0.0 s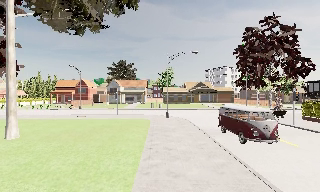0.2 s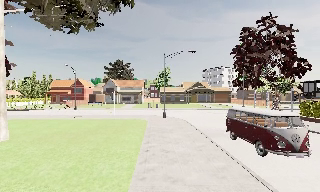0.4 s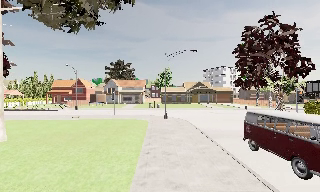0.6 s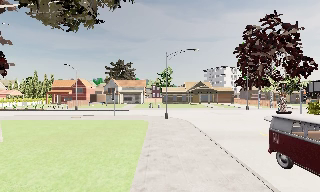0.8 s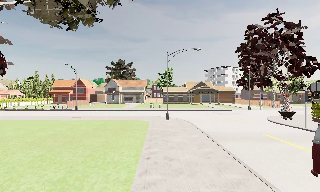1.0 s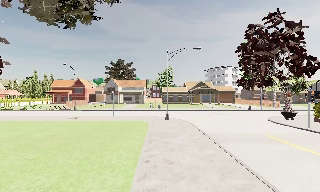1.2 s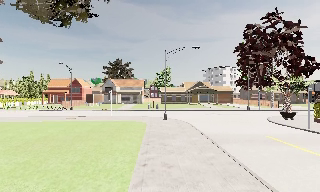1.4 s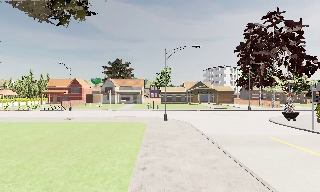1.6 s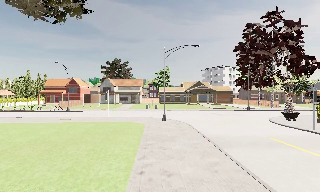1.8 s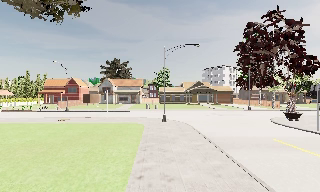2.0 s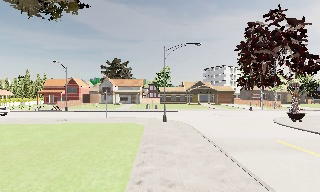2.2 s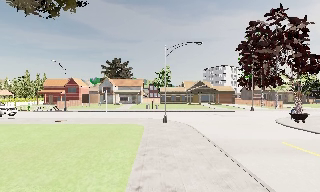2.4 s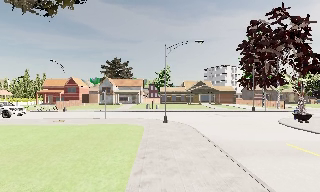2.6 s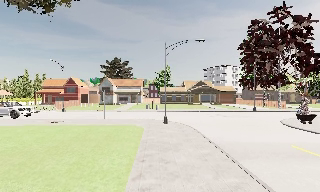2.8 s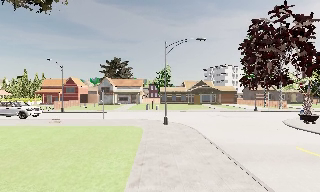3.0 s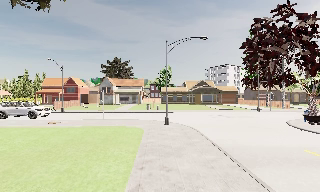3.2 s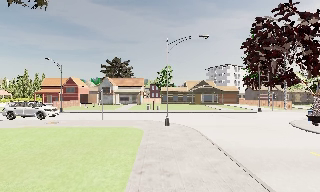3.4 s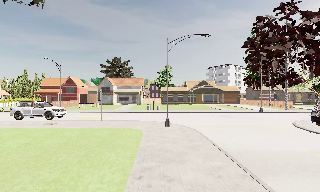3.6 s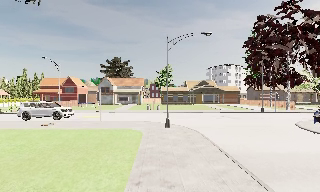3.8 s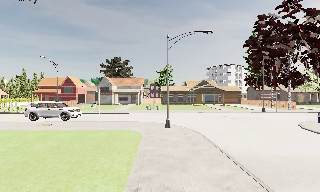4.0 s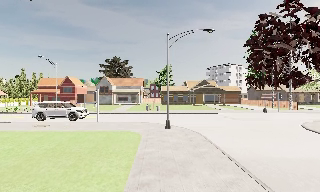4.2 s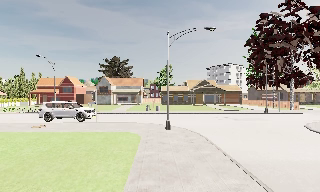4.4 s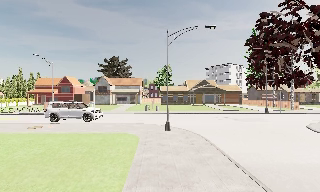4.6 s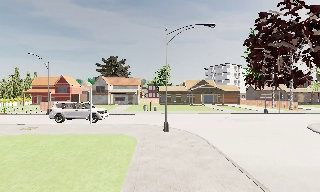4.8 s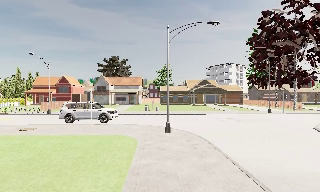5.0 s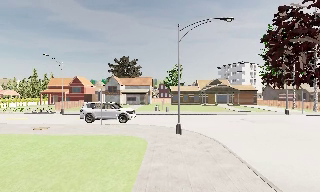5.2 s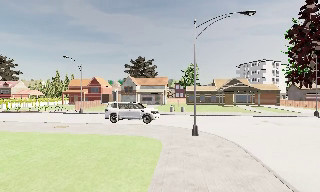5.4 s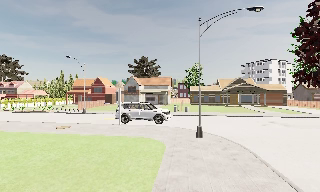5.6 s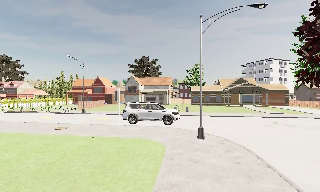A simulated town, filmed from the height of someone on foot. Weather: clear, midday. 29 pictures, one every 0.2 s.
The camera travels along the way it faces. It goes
forward.
0.0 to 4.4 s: The camera travels forward, about 7 m, so what stands in front looms larger.
4.4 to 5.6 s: The camera swings to its left by about 10 degrees, and the scene slides to the right. It travels forward, about 2 m, so what stands in front looms larger.
The film runs forward here.
